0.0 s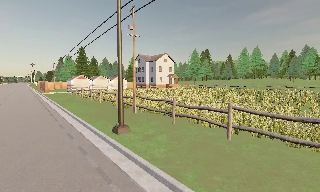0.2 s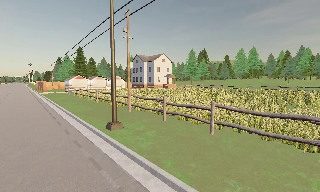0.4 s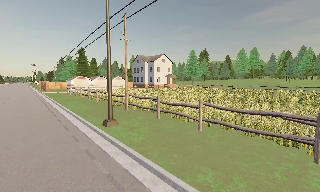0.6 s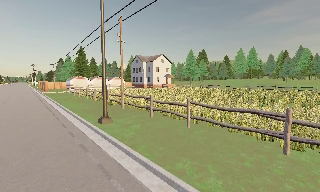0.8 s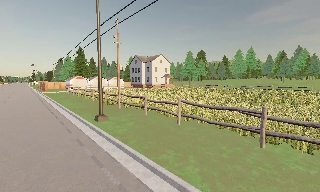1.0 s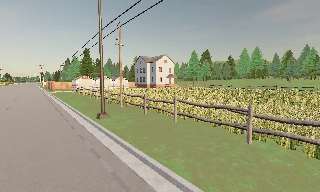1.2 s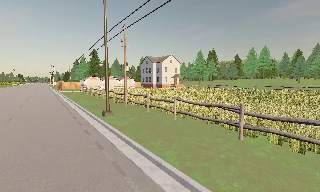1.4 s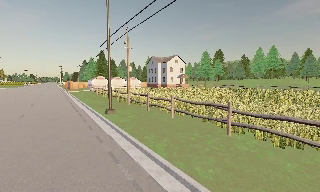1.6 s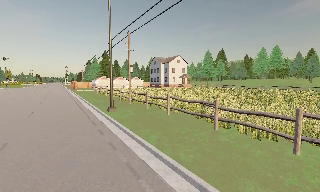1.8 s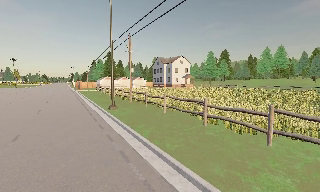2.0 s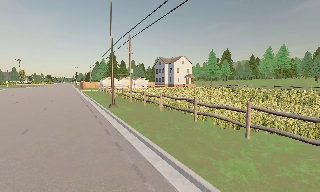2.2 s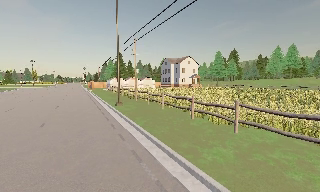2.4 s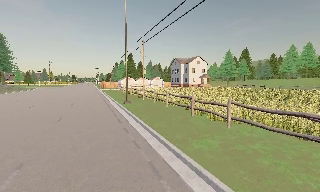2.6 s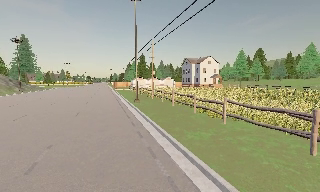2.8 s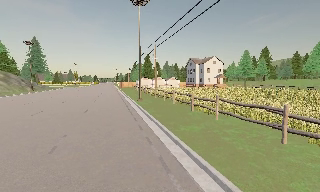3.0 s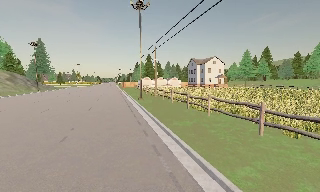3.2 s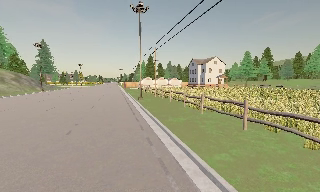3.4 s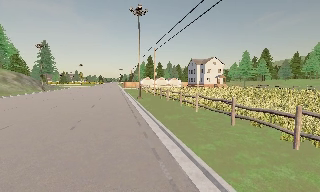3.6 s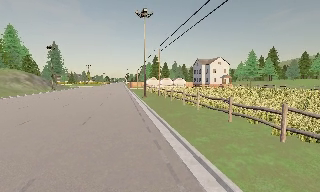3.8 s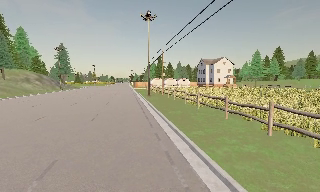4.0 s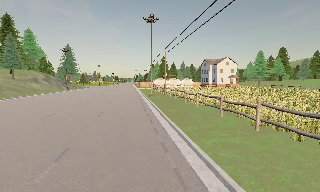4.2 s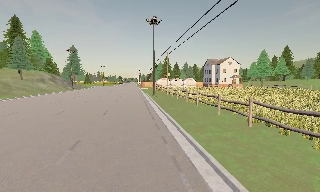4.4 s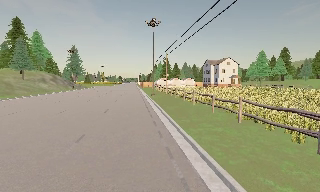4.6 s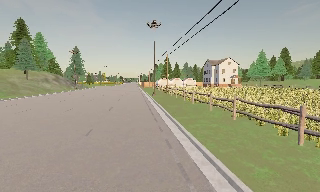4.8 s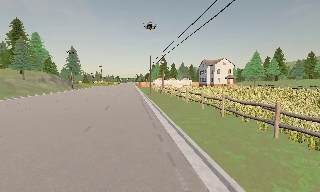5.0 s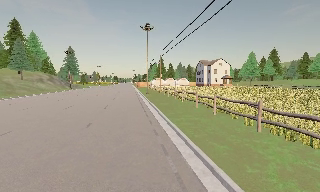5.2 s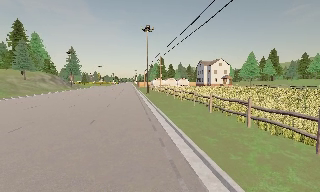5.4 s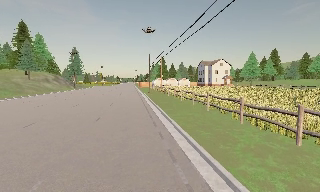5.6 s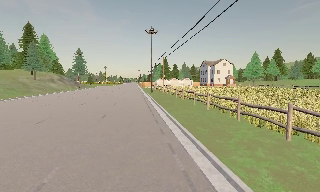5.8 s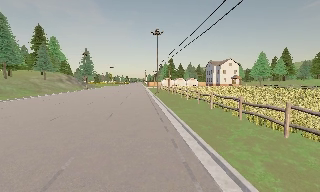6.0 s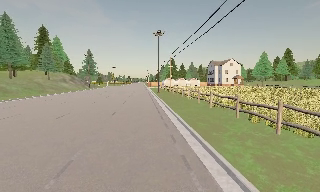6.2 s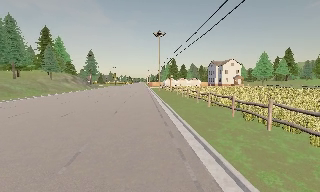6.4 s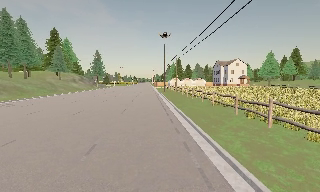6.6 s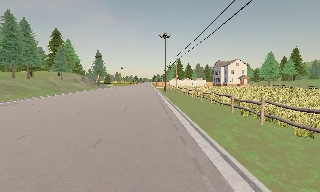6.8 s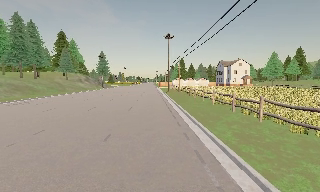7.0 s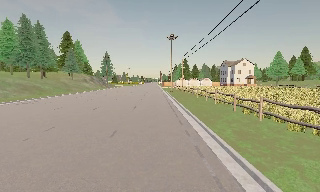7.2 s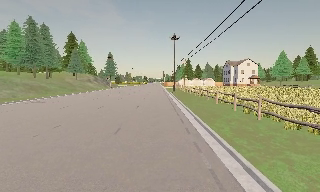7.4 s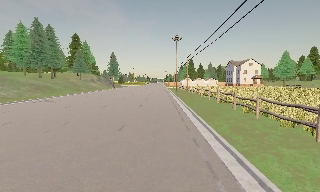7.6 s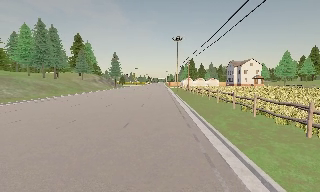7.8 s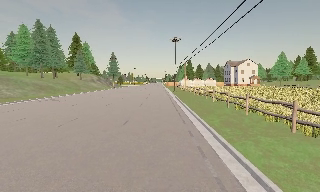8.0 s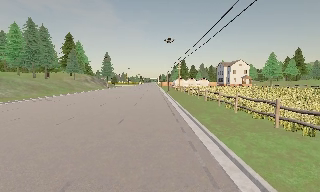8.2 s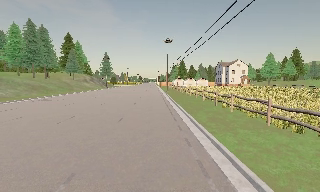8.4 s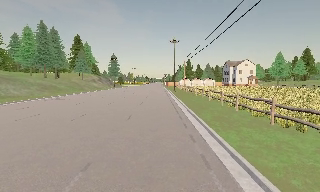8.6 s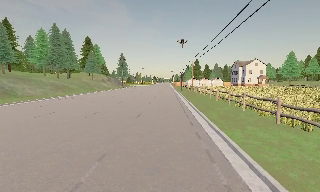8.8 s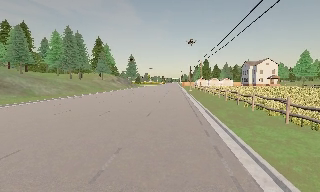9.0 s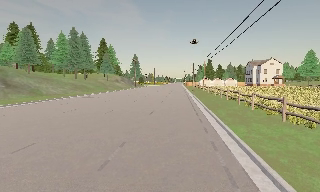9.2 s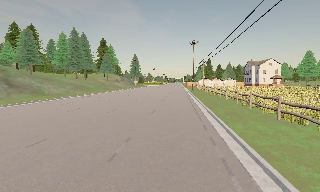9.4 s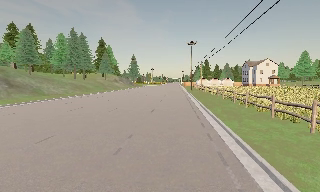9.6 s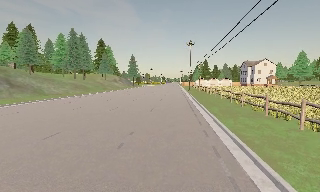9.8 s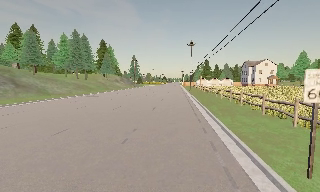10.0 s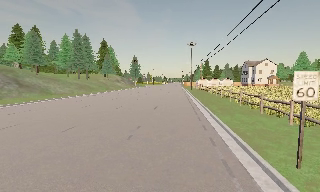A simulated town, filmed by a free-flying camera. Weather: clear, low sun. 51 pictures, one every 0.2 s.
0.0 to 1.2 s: The camera travels backward and to its right, about 4 m, so what stands in front gets smaller.
1.2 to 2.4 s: The camera pans to its left, which is counterclockwise from overhead, by about 15 degrees. It travels backward and to its right, about 6 m, so what stands in front gets smaller.
2.4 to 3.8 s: The camera pans to its left, which is counterclockwise from overhead, by about 10 degrees. It travels backward, about 7 m, so what stands in front gets smaller.
3.8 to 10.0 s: The camera pans to its left, which is counterclockwise from overhead, by about 20 degrees. It travels backward, about 18 m, so what stands in front gets smaller.
The film runs backward here.
